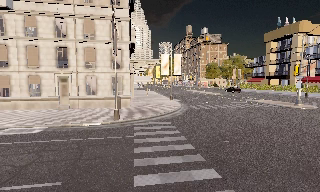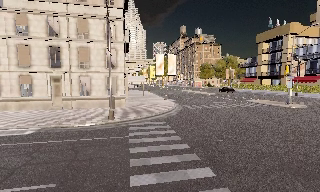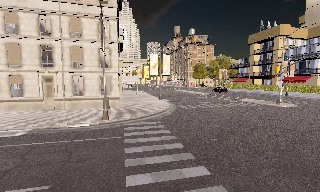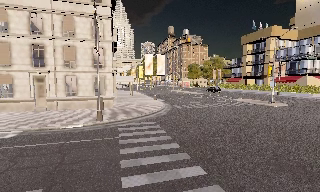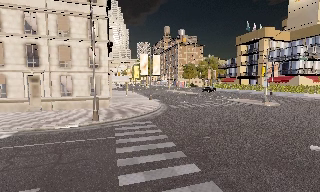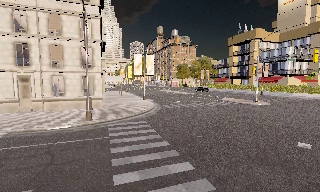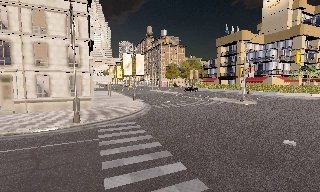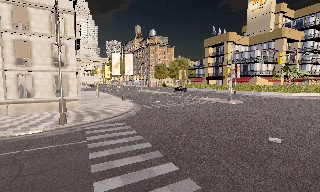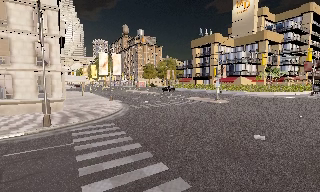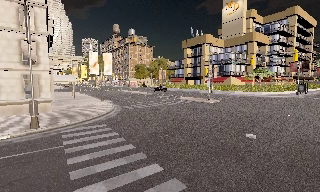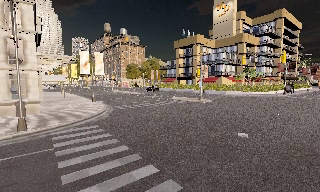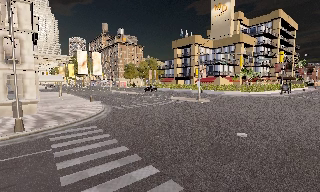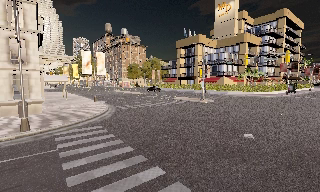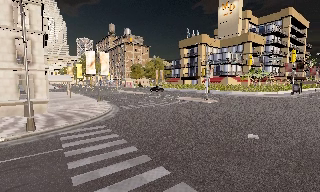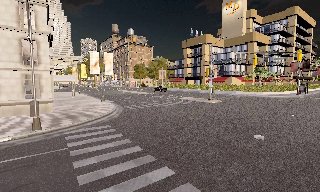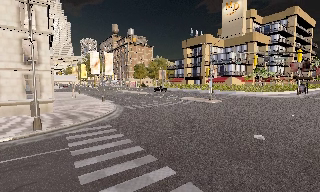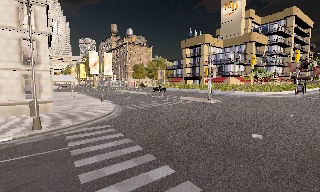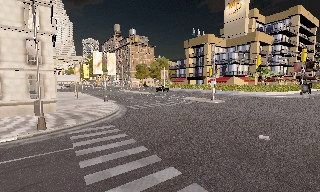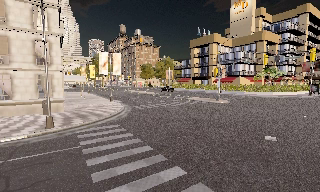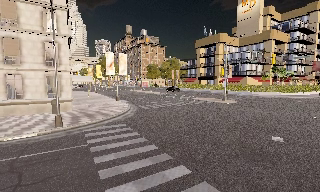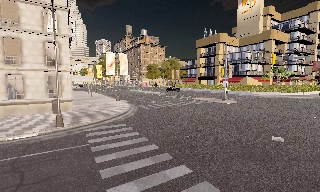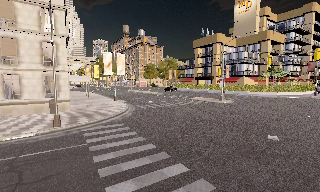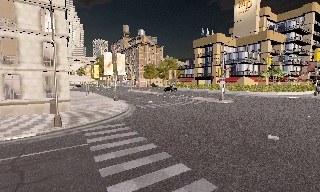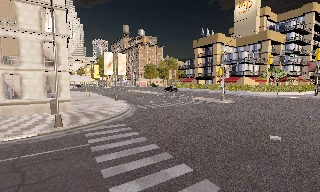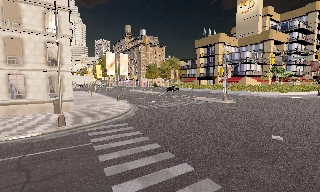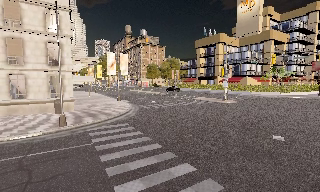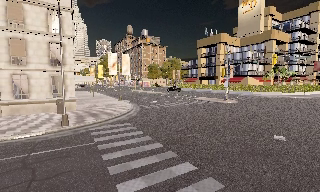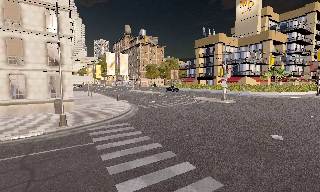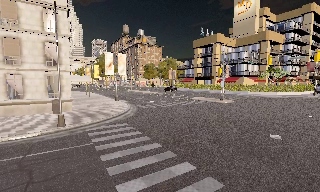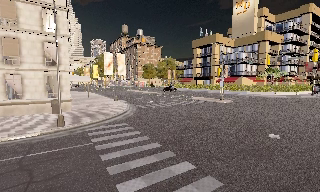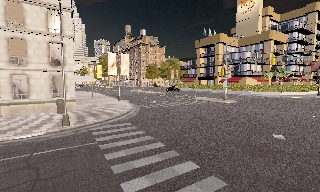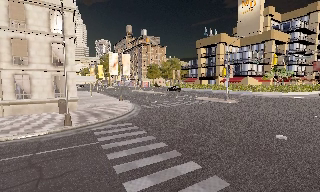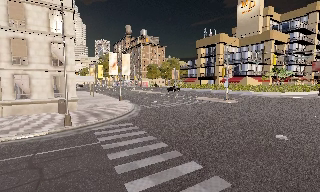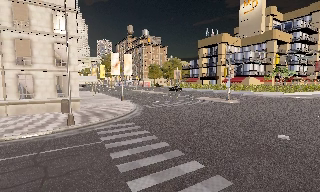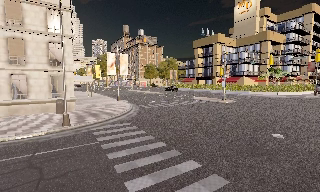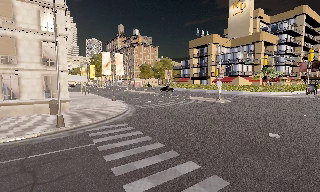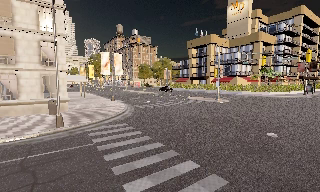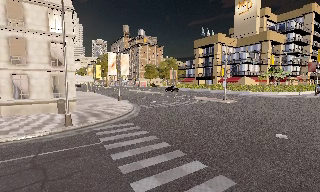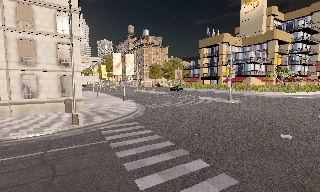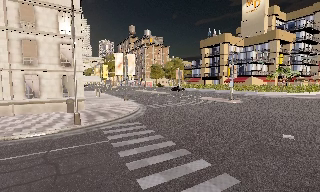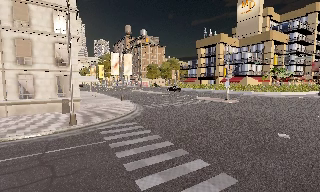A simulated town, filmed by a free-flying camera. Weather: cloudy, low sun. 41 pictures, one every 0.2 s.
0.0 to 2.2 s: The camera swings to its right by about 30 degrees, and the scene slides to the left. It travels to its left, about 0.5 m.
2.2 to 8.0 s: The camera travels to its left, about 1 m, so close, fixed things drift to the right.
The film runs backward here.
